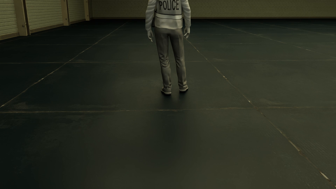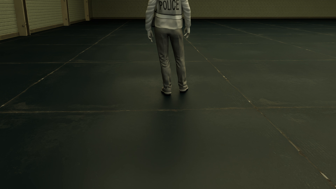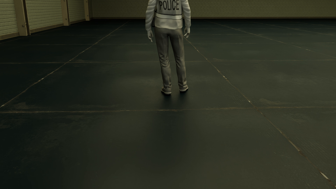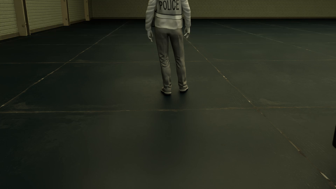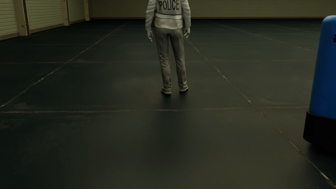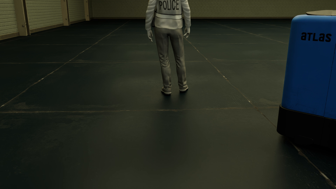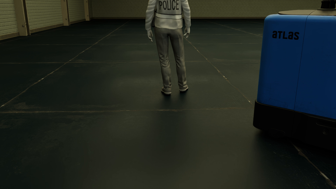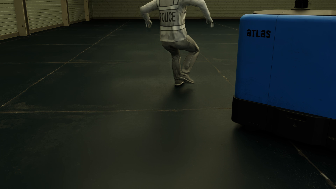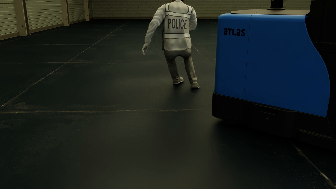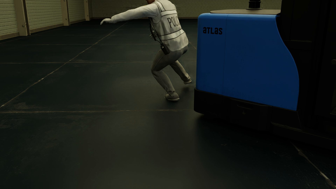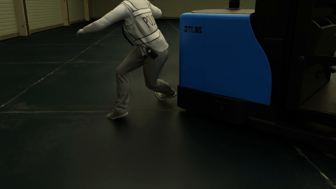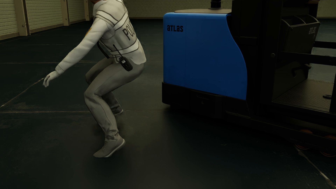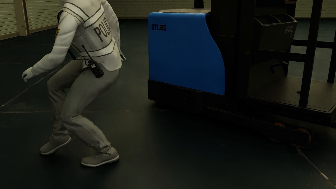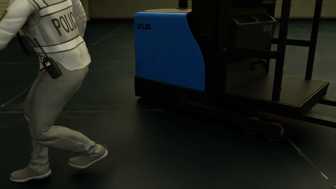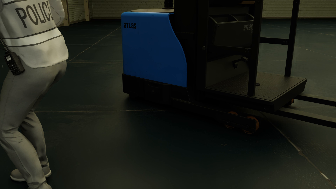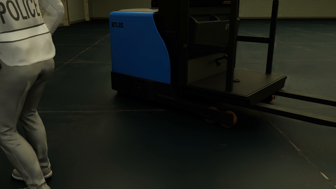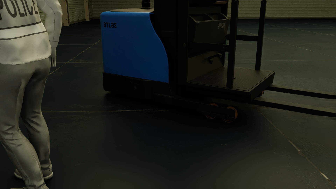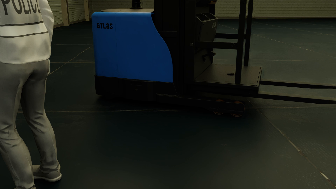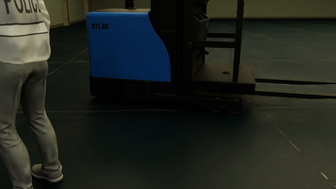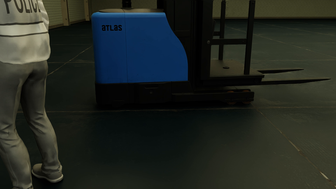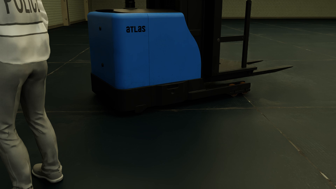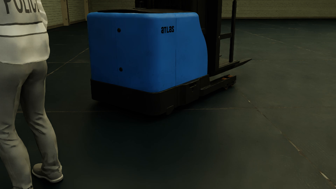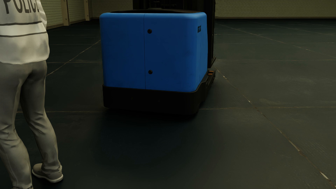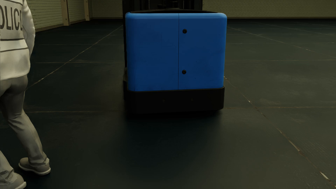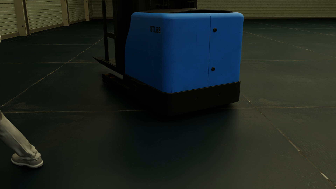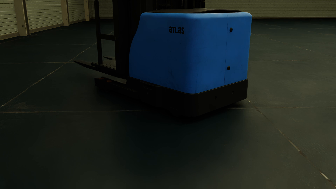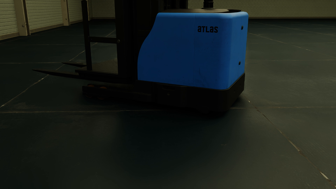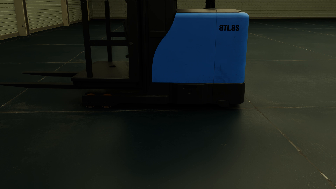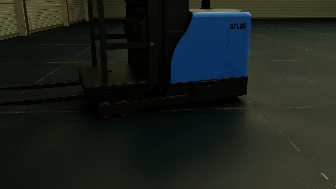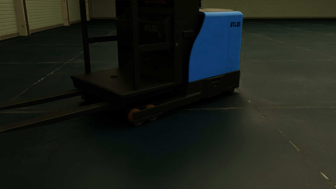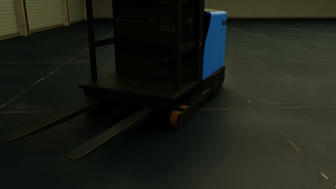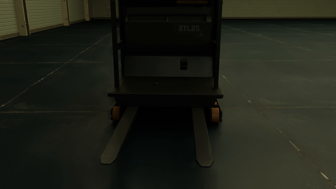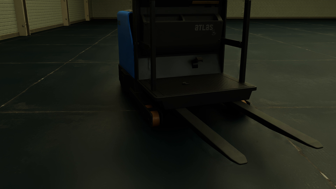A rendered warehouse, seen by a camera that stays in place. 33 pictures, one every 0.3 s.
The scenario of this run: Near miss between a forklift and a person.
